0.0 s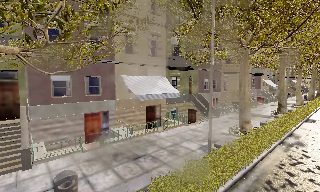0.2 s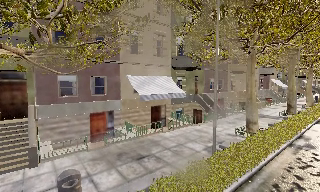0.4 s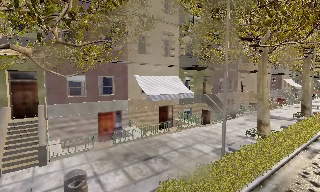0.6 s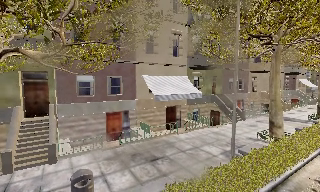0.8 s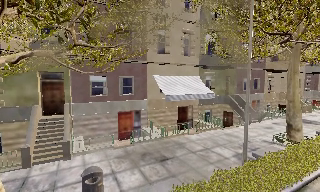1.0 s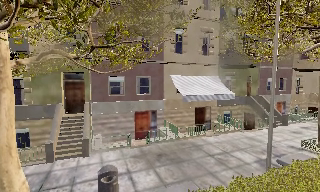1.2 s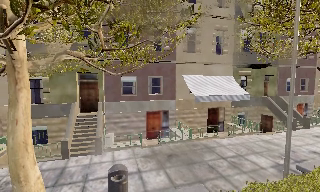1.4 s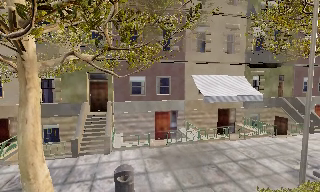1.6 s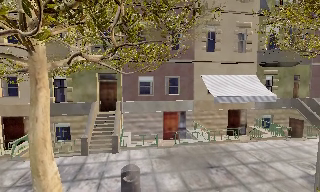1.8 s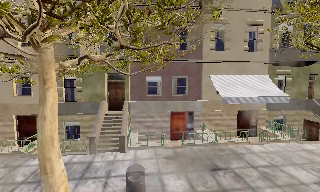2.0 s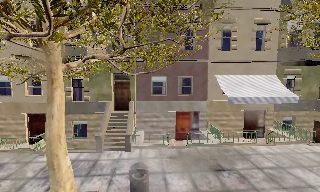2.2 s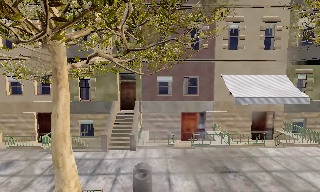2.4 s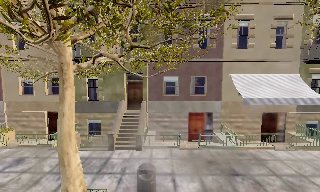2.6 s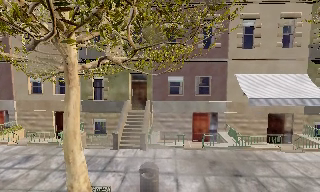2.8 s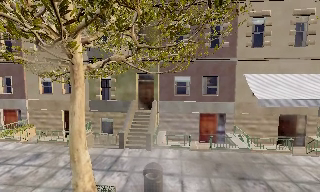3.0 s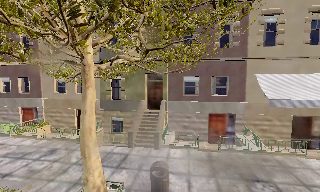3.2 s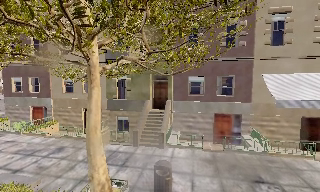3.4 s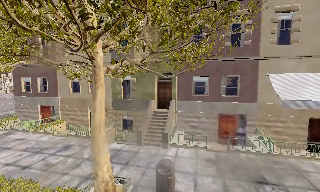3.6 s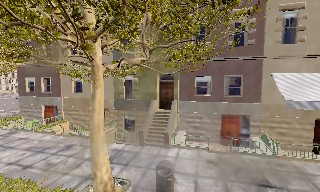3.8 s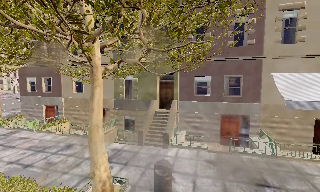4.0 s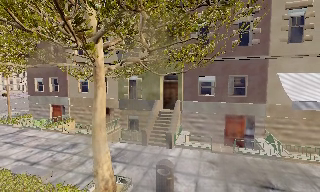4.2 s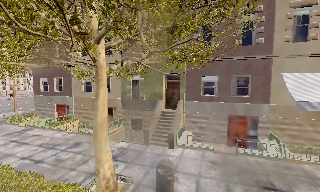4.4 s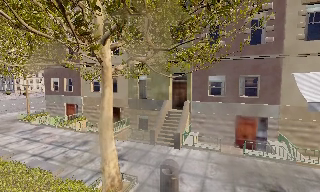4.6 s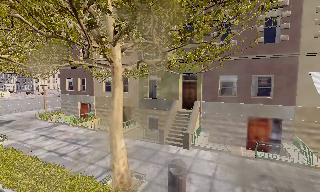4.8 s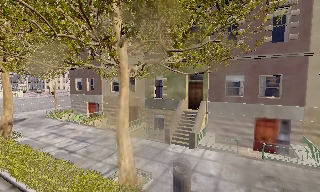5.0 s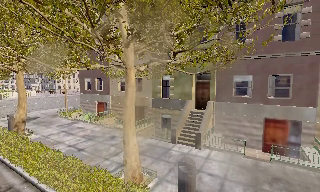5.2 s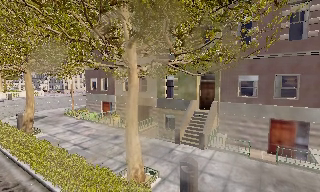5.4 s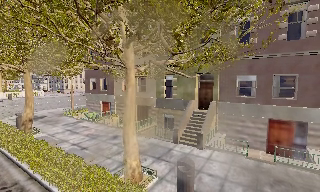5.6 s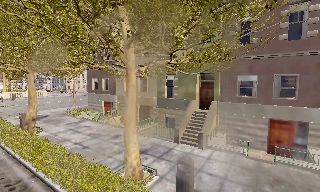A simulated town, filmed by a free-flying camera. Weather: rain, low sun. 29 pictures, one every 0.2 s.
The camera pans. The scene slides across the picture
to the right.
The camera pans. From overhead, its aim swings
counterclockwise.
0.0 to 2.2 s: The camera swings to its left by about 40 degrees, and the scene slides to the right. It travels to its right and forward, about 1 m.
2.2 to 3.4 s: The camera pans to its left, which is counterclockwise from overhead, by about 15 degrees. It travels to its right, about 0.5 m.
3.4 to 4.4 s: The camera travels to its right, about 0.5 m.
4.4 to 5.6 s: The camera swings to its left by about 10 degrees, and the scene slides to the right.
The film runs backward here.
